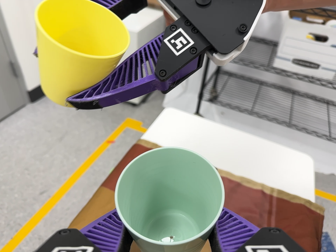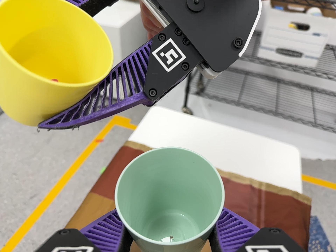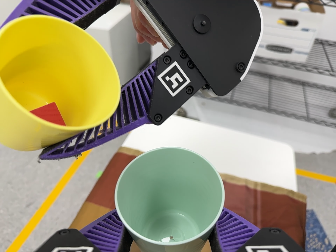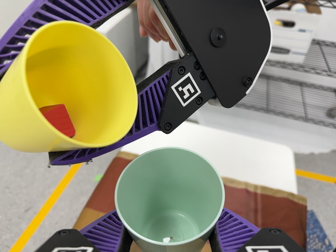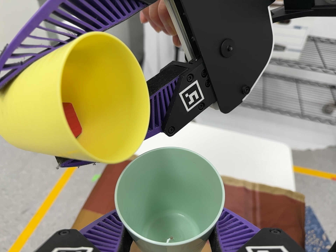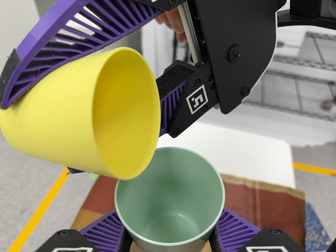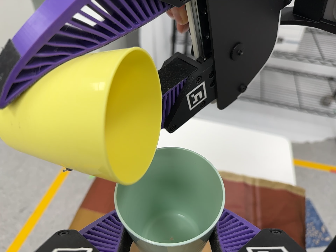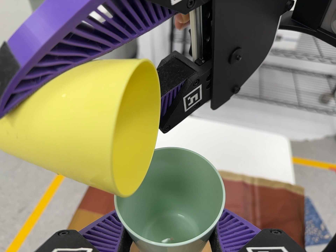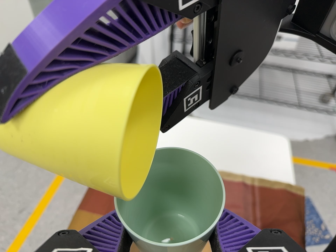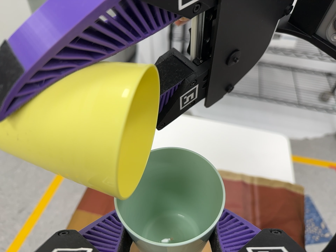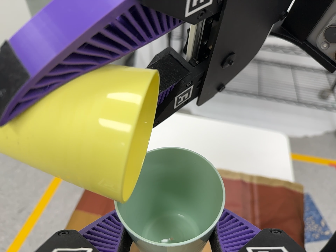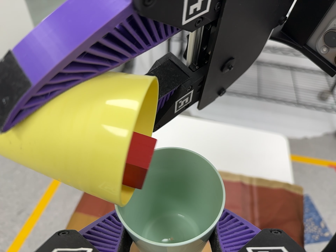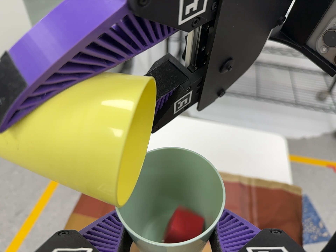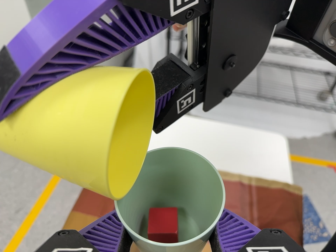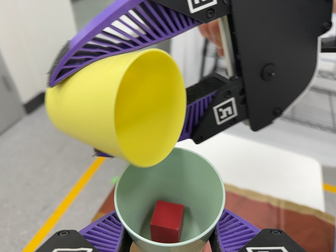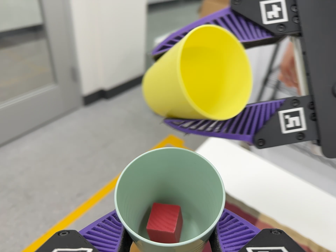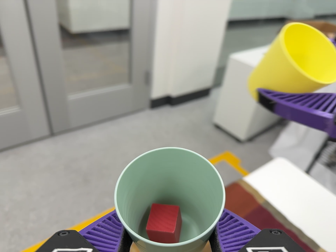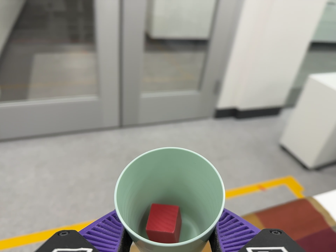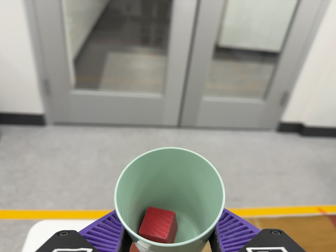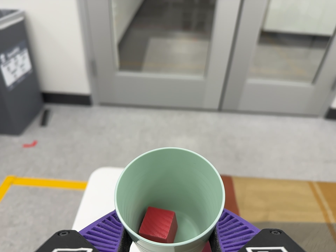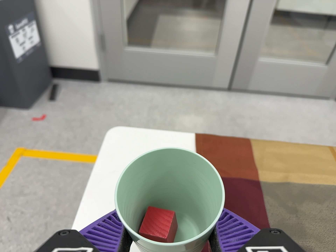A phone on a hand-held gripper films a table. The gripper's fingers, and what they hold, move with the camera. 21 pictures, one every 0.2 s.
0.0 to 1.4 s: The camera rolls about its line of sight by about 10 degrees, and the scene rotates counterclockwise.
1.4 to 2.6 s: The camera shifts only a little, or ends up much as it began.
2.6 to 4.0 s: The camera swings to its left by about 65 degrees, and the scene slides to the right. It travels toward the bottom of its view and to its left, about 28 cm, so close, fixed things drift upward. Its aim tips toward the top of its view by about 10 degrees. It rolls about its line of sight by about 50 degrees, and the scene rotates clockwise.
The film runs forward here.
